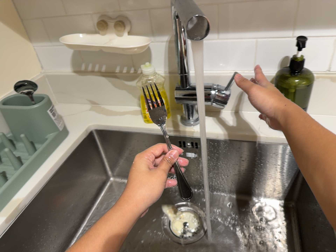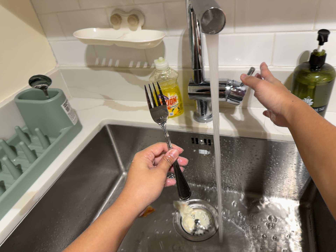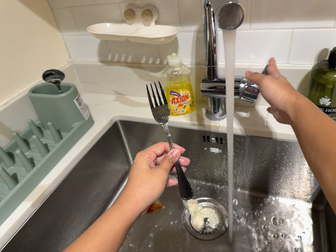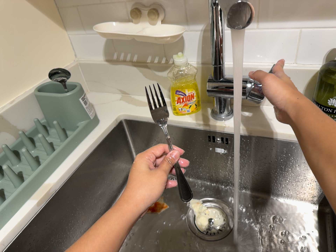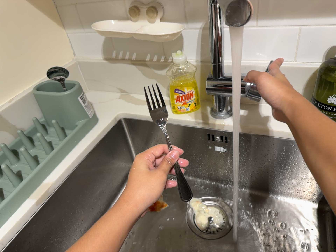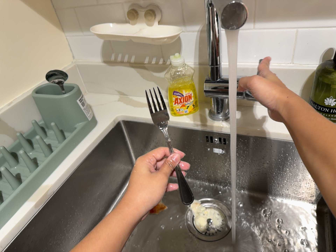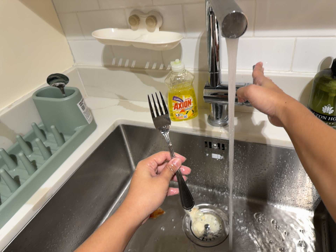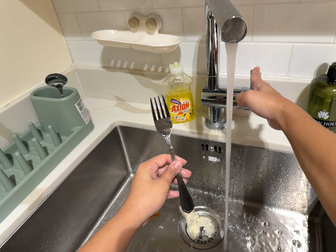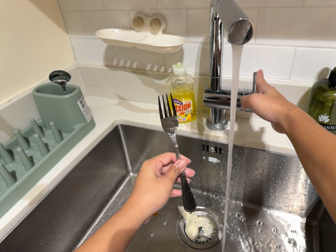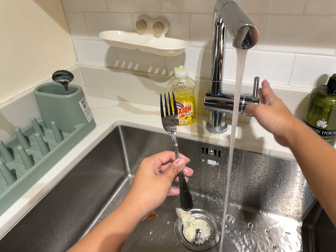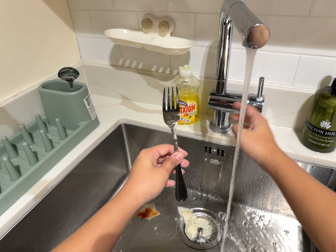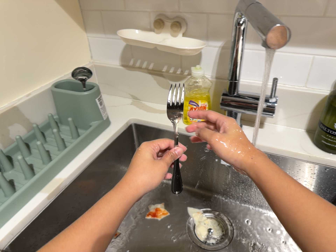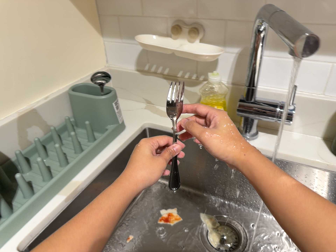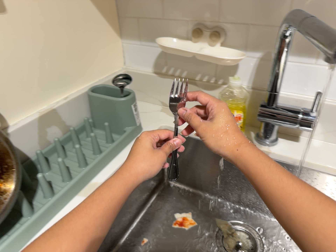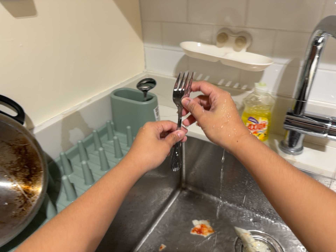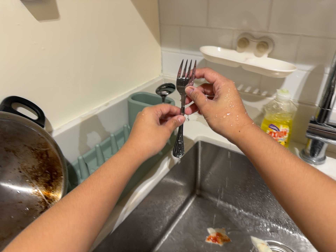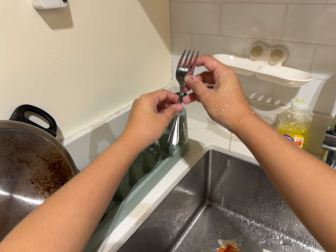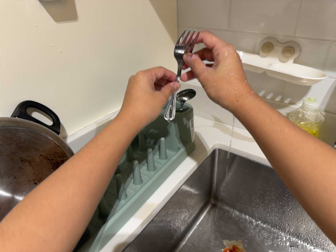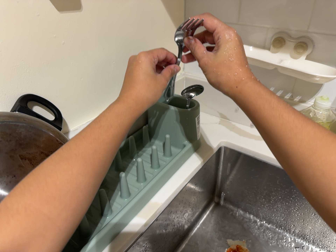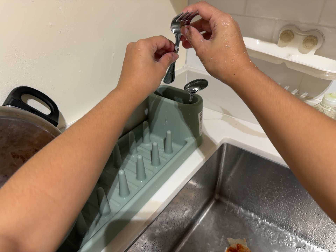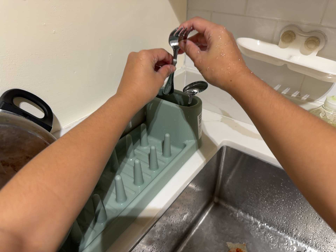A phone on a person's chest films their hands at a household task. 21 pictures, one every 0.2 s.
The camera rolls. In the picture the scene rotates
clockwise.
0.0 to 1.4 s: The camera shifts only a little, or ends up much as it began.
1.4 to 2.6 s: The camera travels to its left, about 10 cm, so close, fixed things drift to the right.
2.6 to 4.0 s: The camera travels forward and to its left, about 14 cm, so what stands in front looms larger.
The film runs forward here.
